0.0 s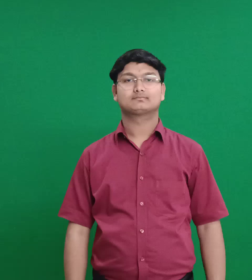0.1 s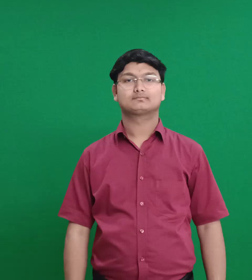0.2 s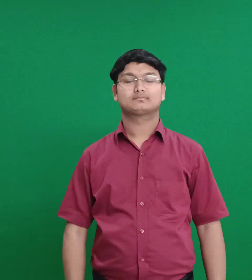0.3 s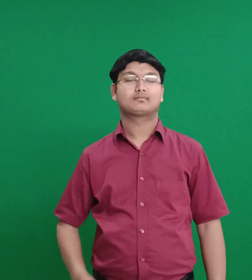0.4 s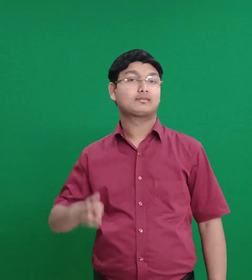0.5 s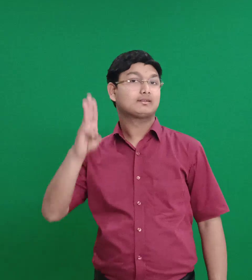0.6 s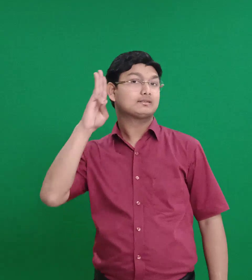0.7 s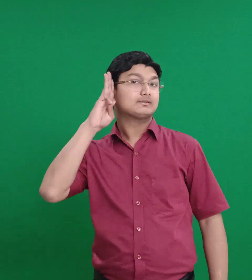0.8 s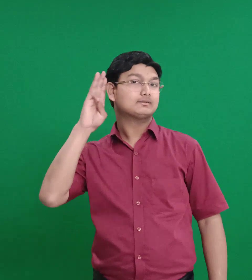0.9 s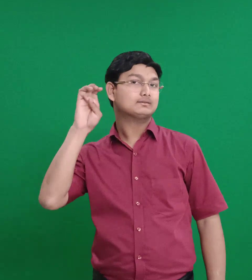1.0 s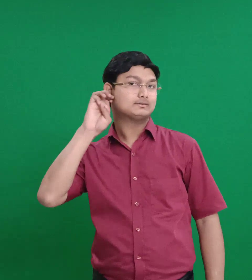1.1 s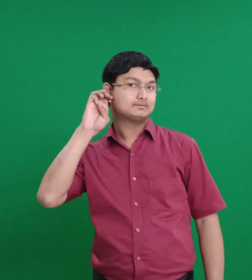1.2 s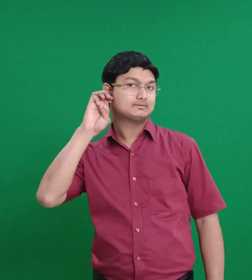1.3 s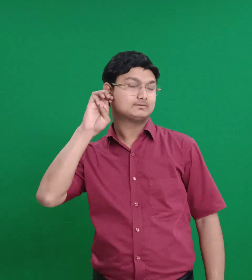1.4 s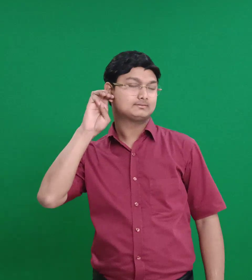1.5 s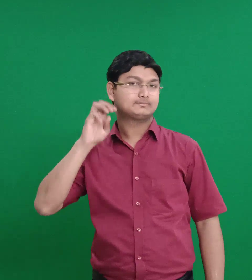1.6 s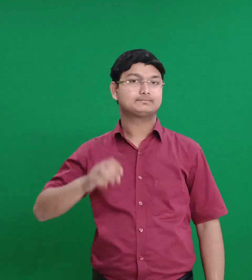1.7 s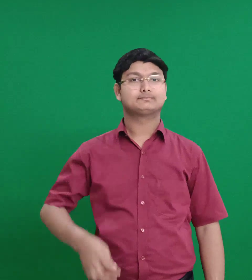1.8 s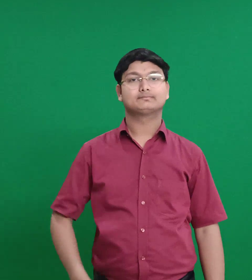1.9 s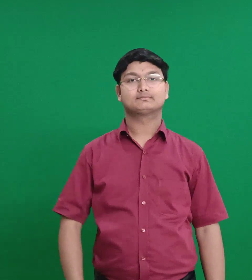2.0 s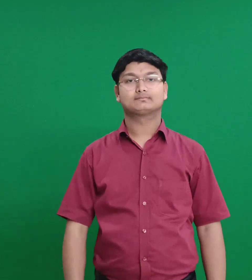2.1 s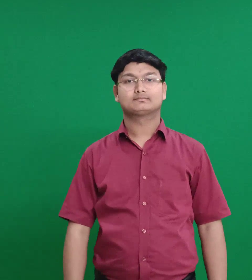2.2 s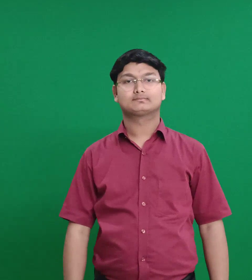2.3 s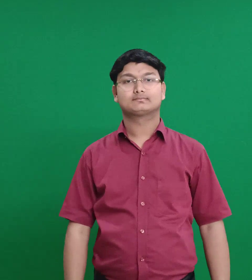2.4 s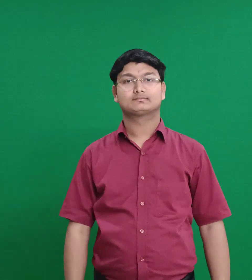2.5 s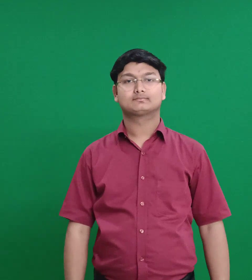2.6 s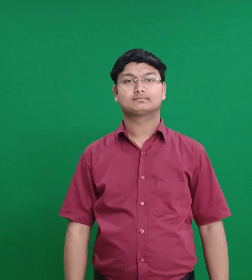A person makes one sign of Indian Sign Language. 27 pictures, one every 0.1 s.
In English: ezra
